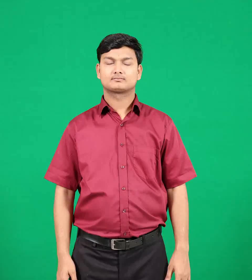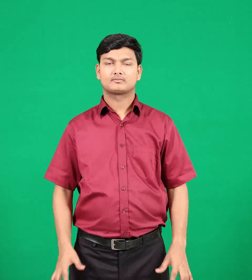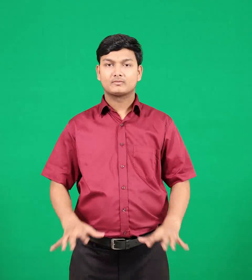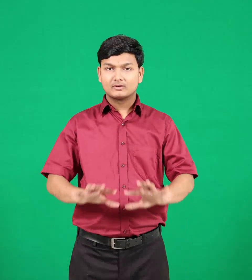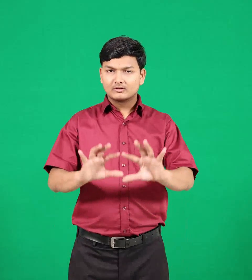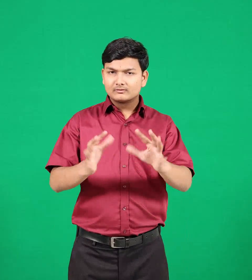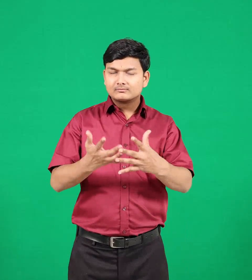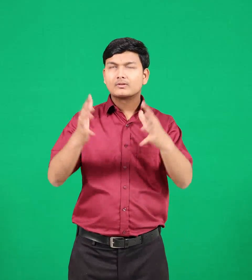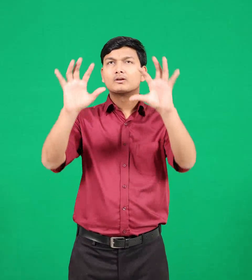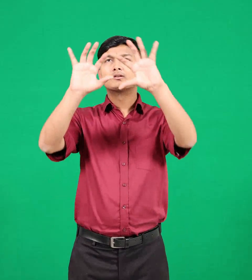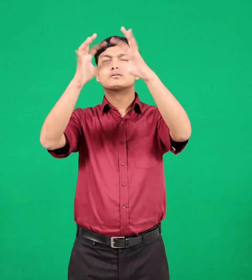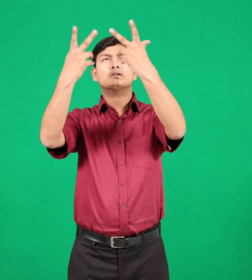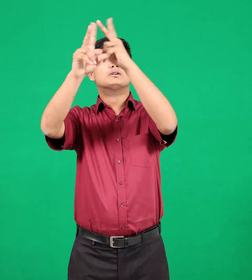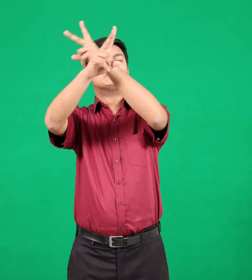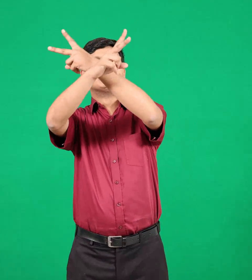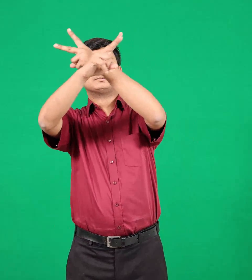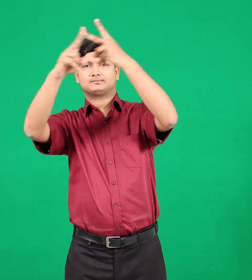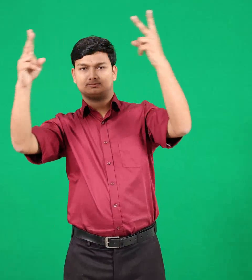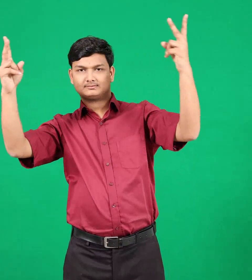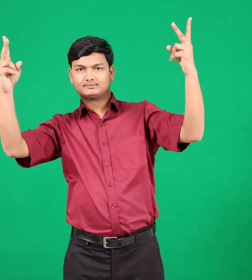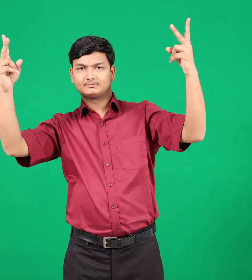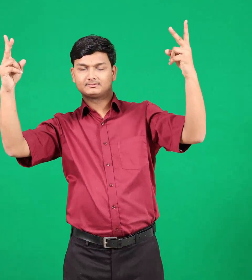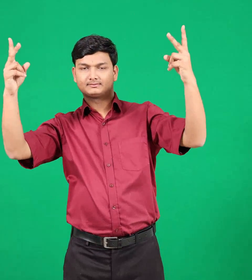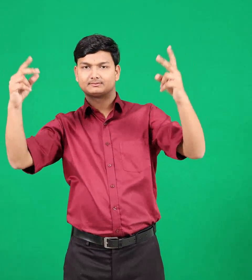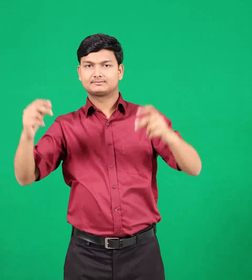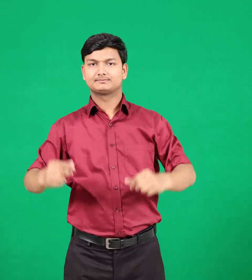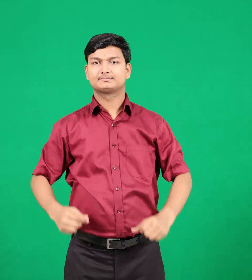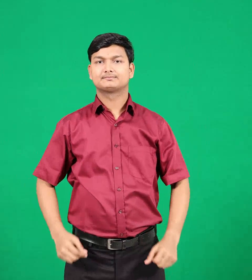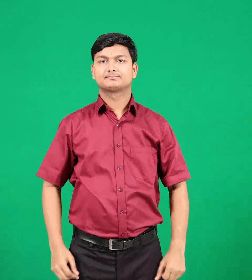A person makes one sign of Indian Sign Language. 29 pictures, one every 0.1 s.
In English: heavens
